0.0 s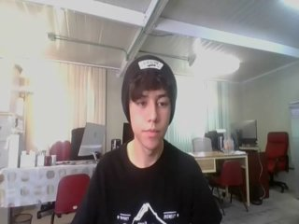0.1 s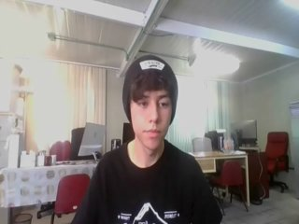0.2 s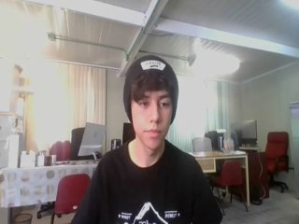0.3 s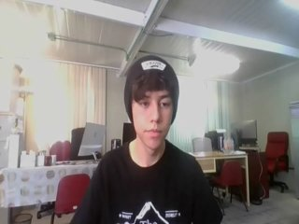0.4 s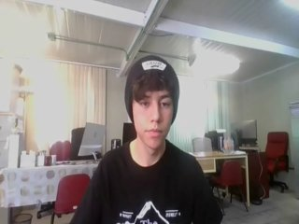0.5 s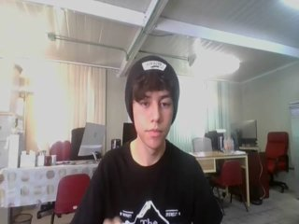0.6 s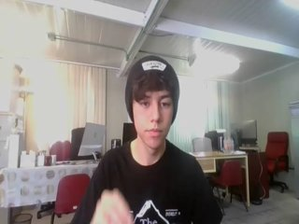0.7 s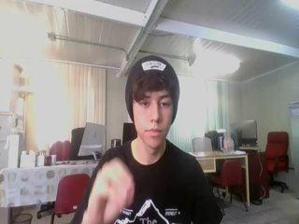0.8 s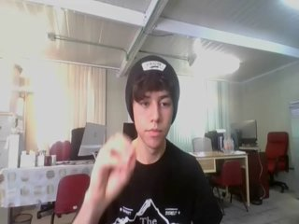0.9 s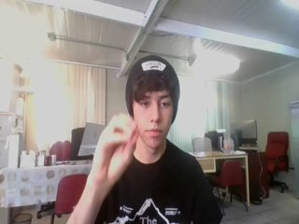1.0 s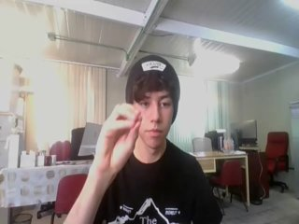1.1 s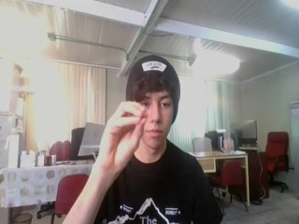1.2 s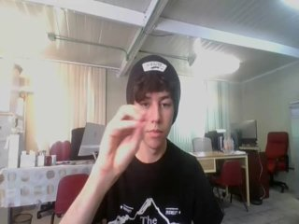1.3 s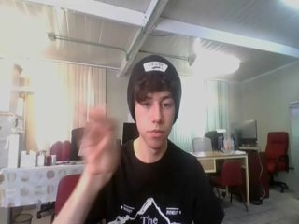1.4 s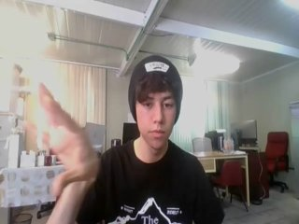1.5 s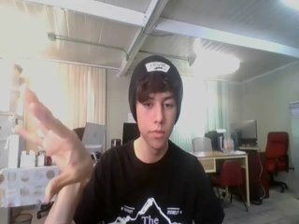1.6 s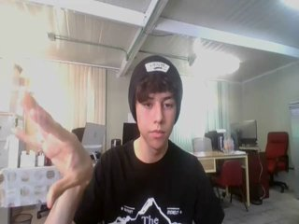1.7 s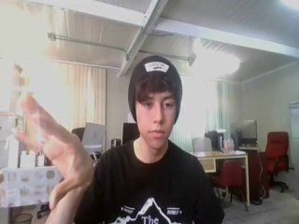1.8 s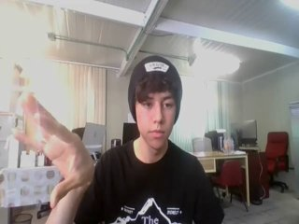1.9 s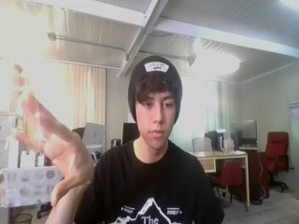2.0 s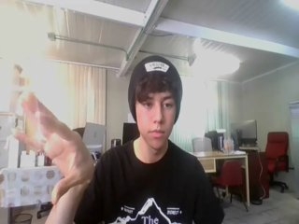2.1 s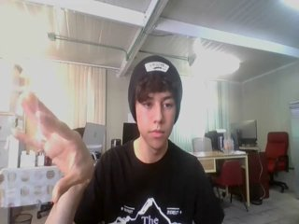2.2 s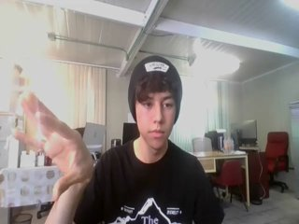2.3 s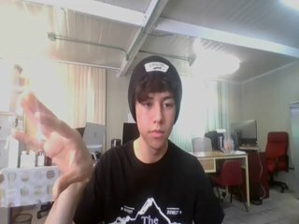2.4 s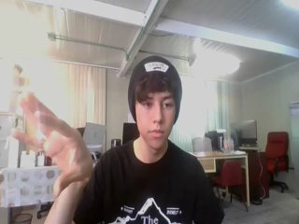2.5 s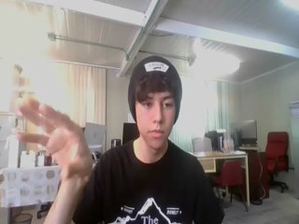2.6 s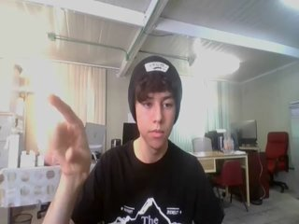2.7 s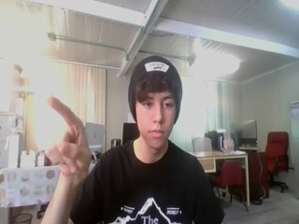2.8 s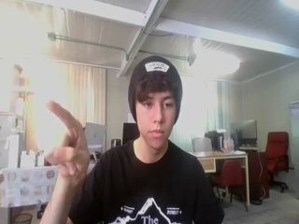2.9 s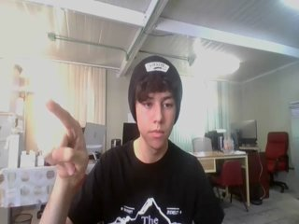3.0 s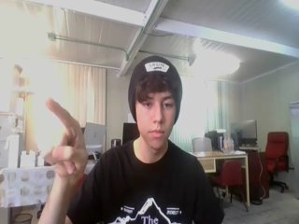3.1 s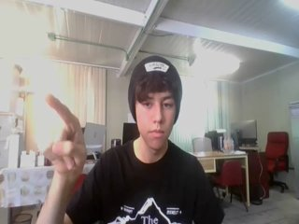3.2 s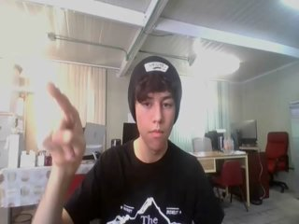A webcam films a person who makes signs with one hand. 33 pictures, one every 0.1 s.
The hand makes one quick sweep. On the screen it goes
to the left.
0.0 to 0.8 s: Non-gesture.
0.9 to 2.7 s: On the screen the hand sweeps to the left. The name of the sign: Throw right.
2.8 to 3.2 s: Pointing with one finger.
